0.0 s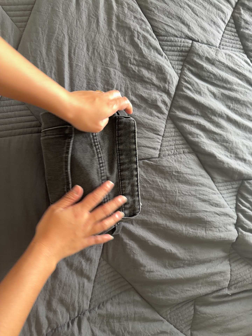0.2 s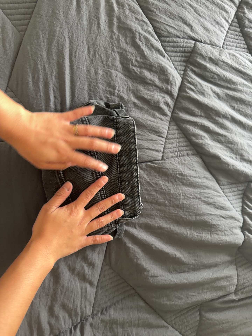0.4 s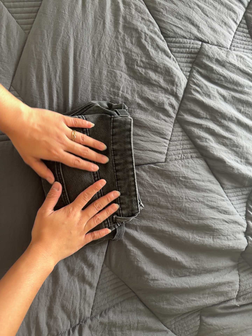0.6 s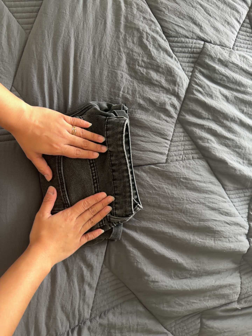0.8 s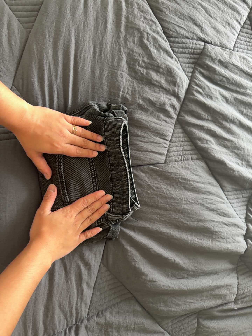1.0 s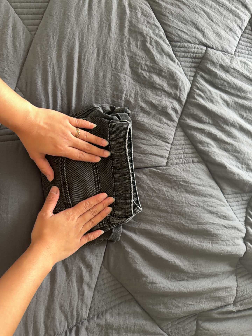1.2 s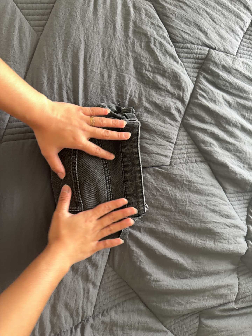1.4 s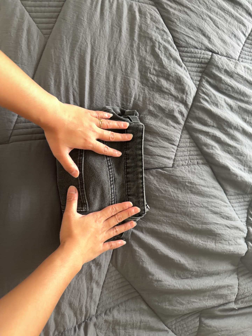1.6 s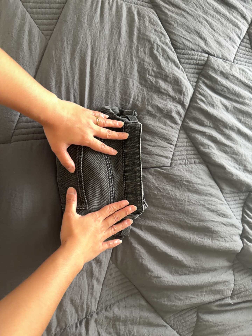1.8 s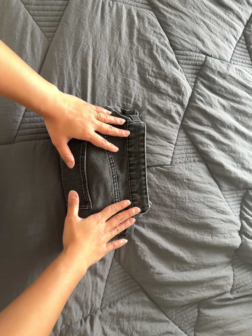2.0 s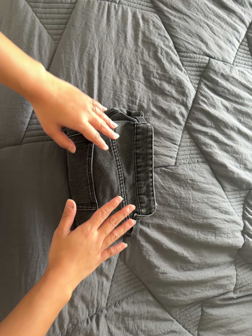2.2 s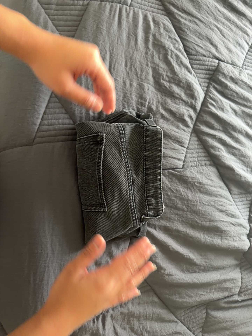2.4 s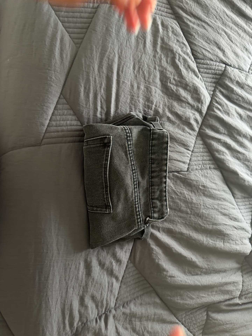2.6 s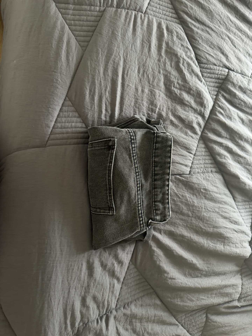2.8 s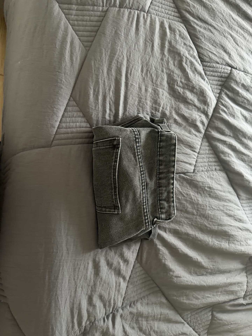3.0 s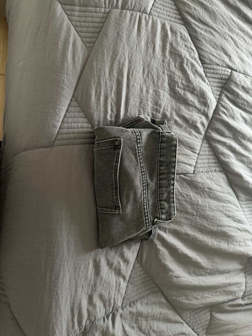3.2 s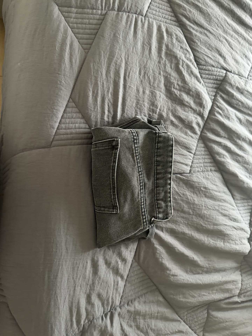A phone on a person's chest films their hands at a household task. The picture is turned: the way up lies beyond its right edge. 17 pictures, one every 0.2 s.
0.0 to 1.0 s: The camera shifts only a little, or ends up much as it began.
1.0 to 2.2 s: The camera travels to its left, about 8 cm, so close, fixed things drift to the right.
2.2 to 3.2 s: The camera shifts only a little, or ends up much as it began.
The film runs forward here.
